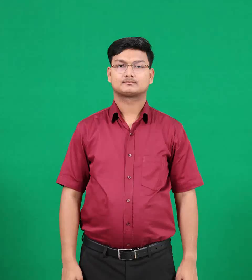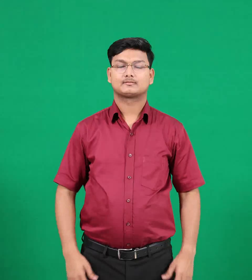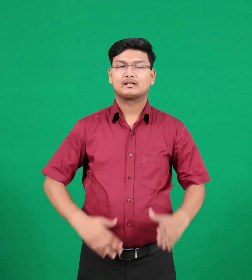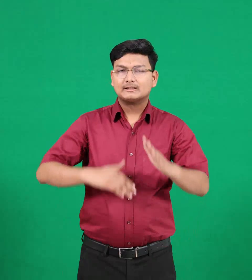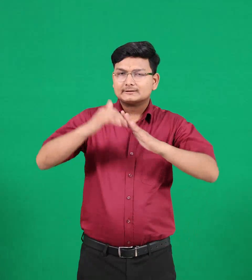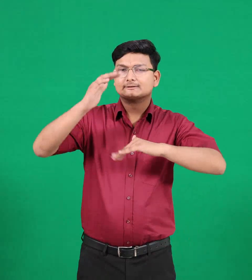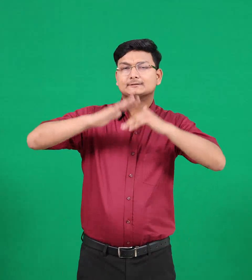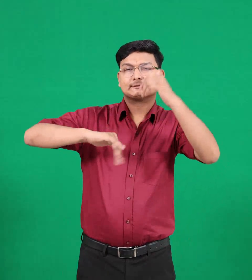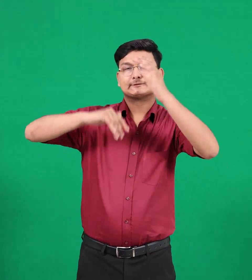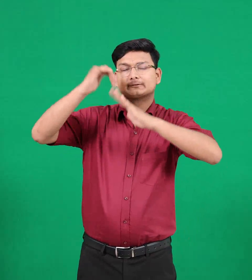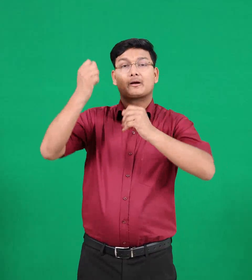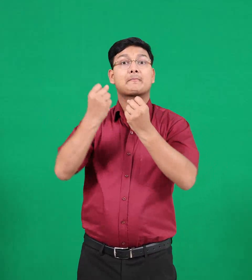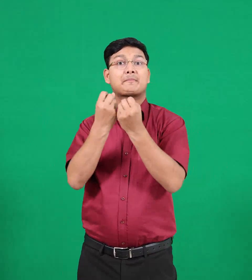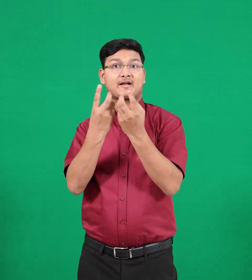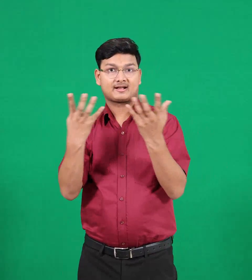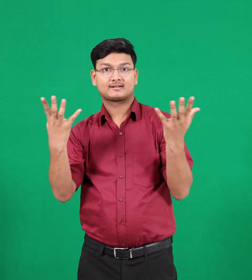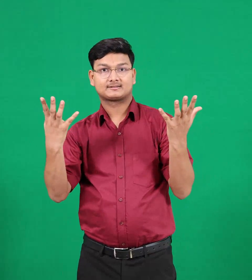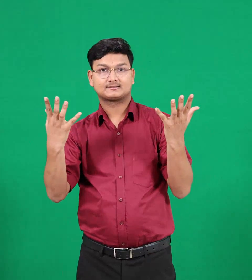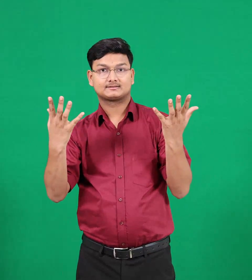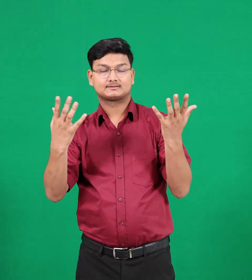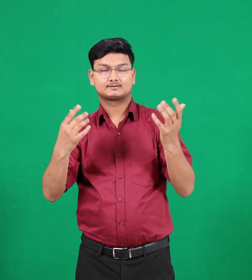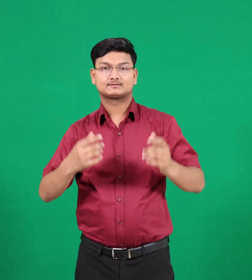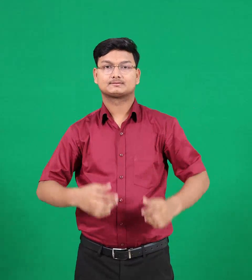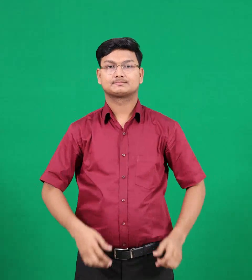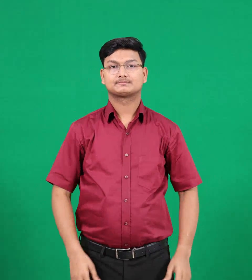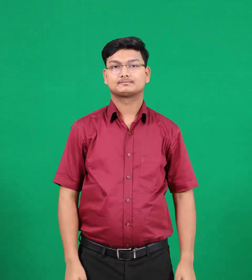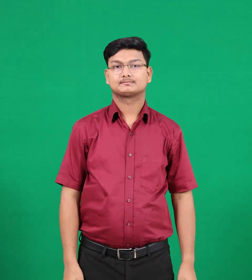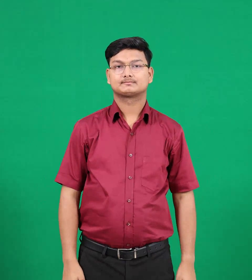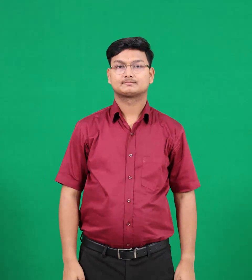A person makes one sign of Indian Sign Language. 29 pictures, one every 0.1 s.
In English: buildings
